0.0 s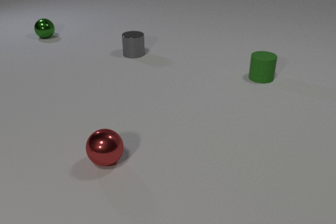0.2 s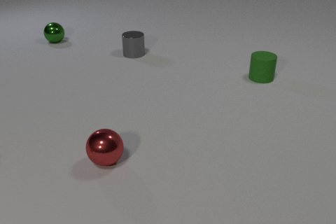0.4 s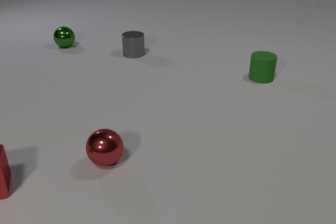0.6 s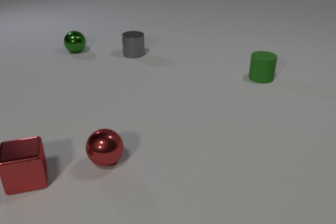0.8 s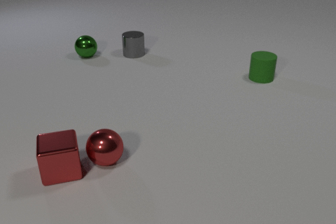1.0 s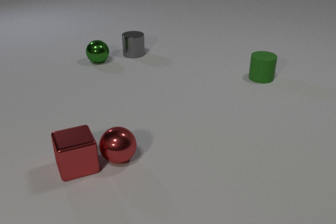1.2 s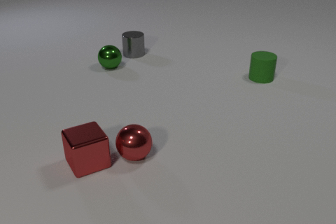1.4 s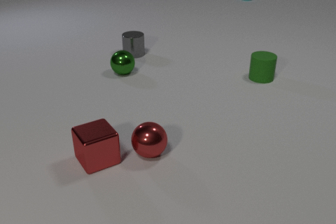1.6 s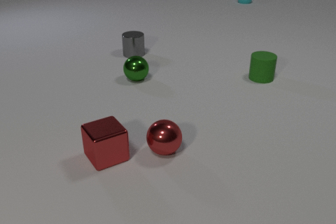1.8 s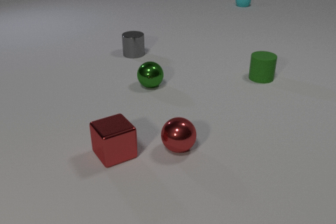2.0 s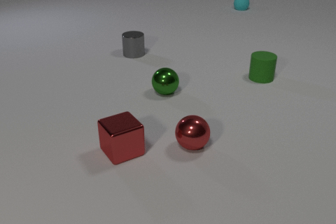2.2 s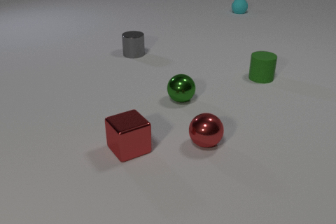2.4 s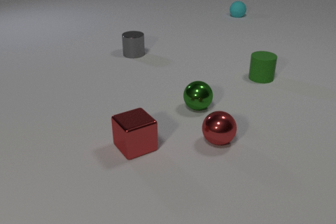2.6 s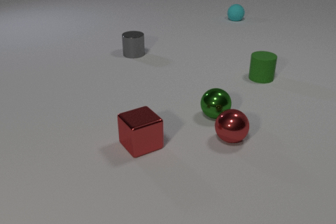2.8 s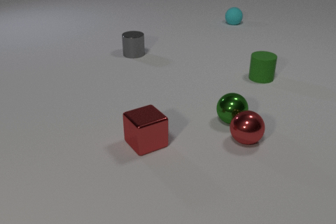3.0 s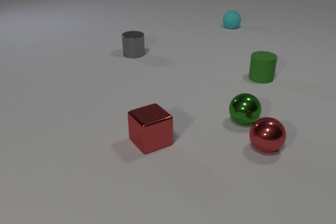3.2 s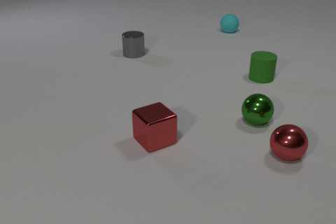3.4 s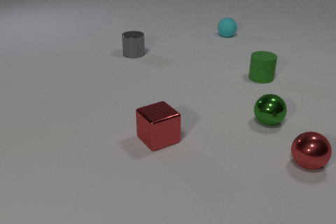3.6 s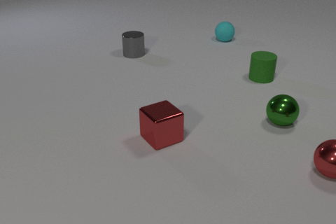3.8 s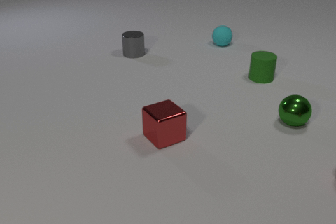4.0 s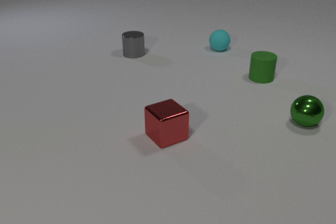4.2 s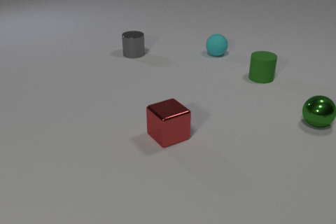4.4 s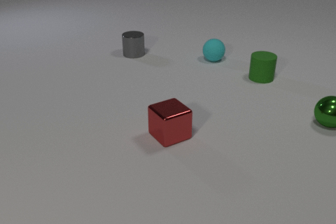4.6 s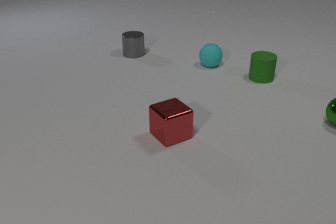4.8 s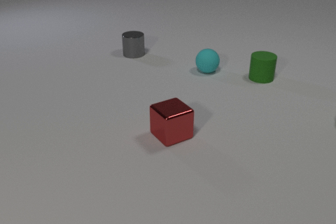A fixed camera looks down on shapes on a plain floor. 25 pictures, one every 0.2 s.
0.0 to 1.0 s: The red metal cube comes in at the left edge, slides to the right. The red metal sphere rolls to the right. The green metal sphere rolls toward the camera and to the right. The red metal cube and the red metal sphere collide.
1.0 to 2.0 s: The red metal cube slides to the right and away from the camera. The red metal sphere rolls to the right. The cyan rubber sphere comes in at the top edge, rolls toward the camera. The green metal sphere rolls toward the camera and to the right.
2.0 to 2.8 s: The red metal cube slides to the right and away from the camera. The red metal sphere rolls to the right. The cyan rubber sphere rolls toward the camera. The green metal sphere rolls to the right and toward the camera. The red metal sphere and the green metal sphere collide.
2.8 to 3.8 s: The red metal cube slides to the right and away from the camera. The red metal sphere rolls to the right, leaves at the right edge. The cyan rubber sphere rolls toward the camera. The green metal sphere rolls to the right.
3.8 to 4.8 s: The red metal cube slides to the right. The cyan rubber sphere rolls toward the camera. The green metal sphere rolls to the right, leaves at the right edge.
Are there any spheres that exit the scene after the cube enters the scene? yes.
What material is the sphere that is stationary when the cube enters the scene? metal.
What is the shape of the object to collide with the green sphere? sphere.
